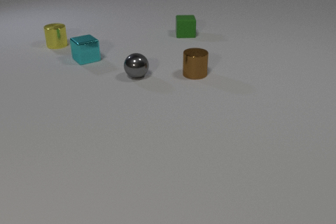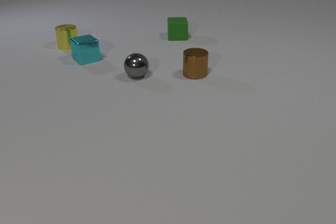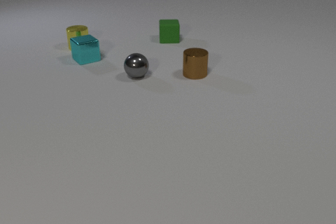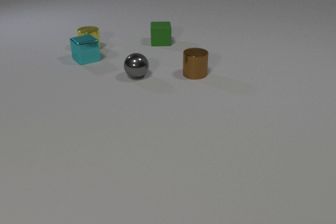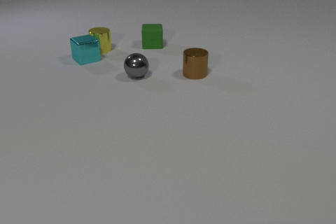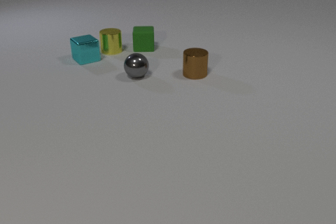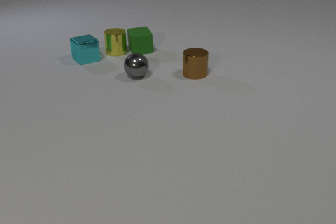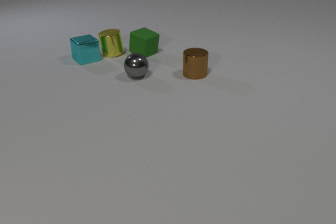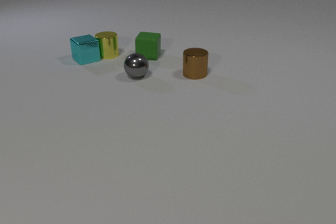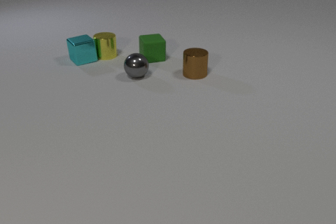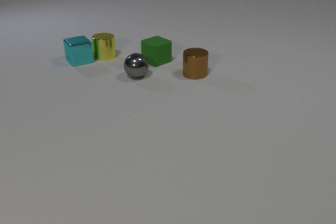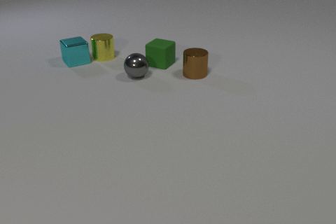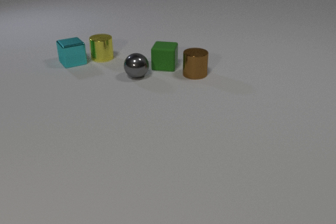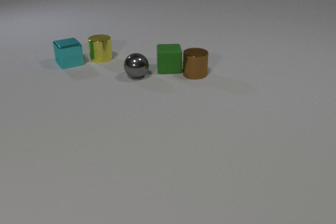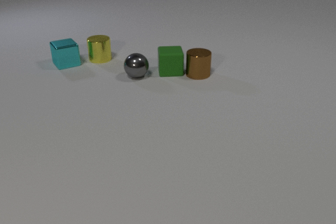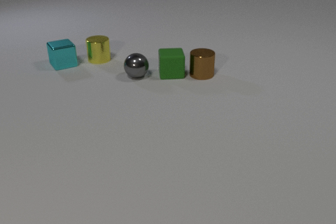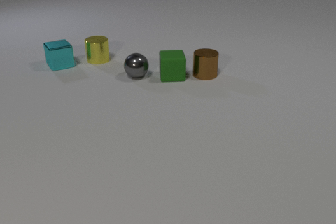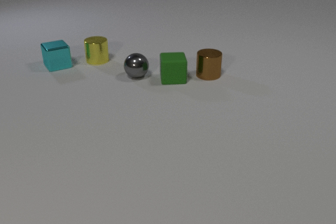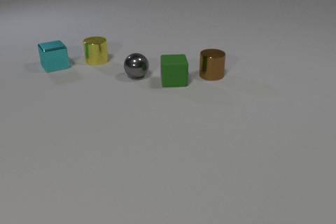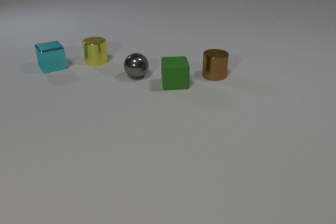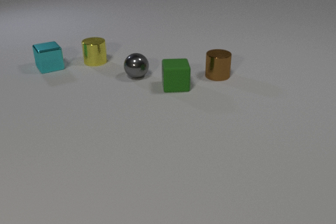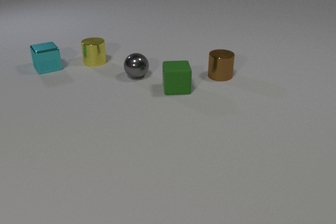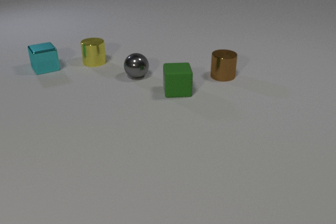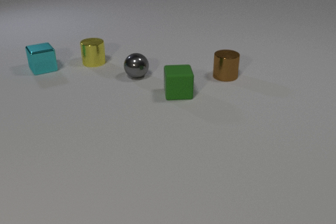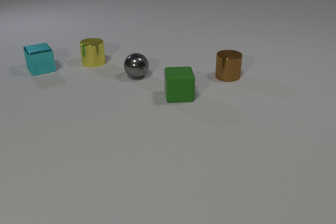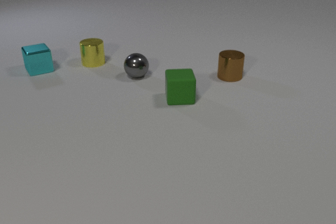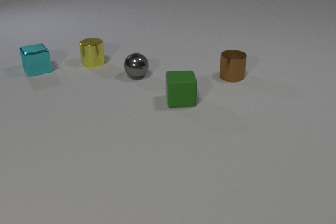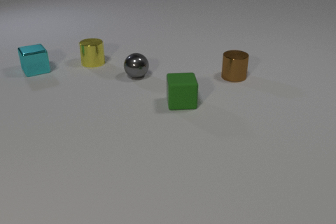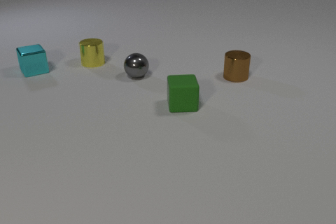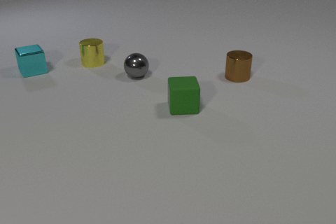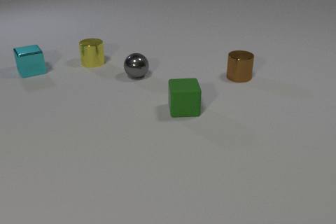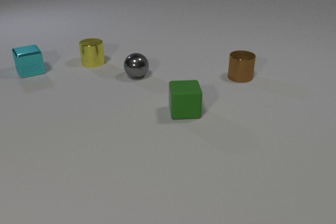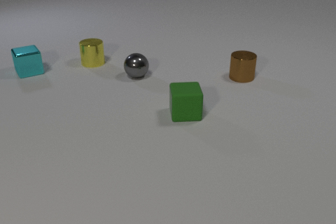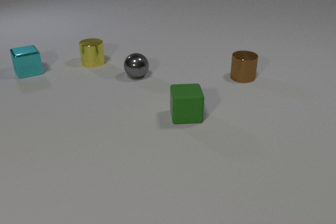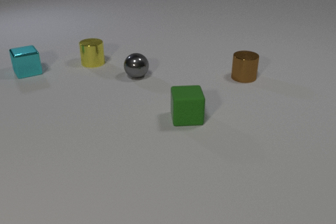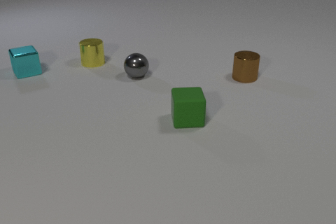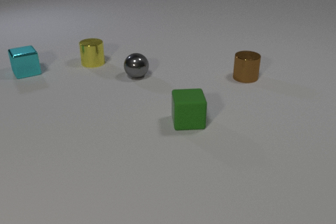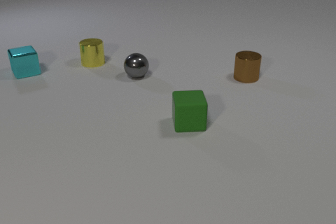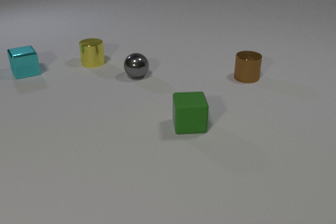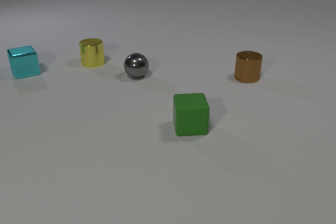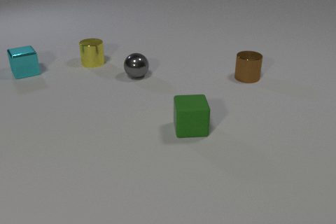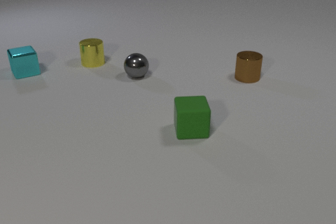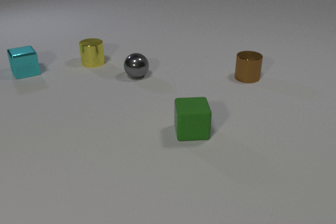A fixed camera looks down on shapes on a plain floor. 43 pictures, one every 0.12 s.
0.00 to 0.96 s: The yellow metal cylinder slides to the right and toward the camera. The green rubber cube slides toward the camera and to the left, spins so that its near face slides to the right, counterclockwise seen from above. The yellow metal cylinder and the green rubber cube collide. The yellow metal cylinder and the cyan metal cube collide.
0.96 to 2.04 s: The yellow metal cylinder slides toward the camera and to the left. The green rubber cube slides toward the camera and to the right, spins so that its near face slides to the right, counterclockwise seen from above. The cyan metal cube slides to the left. The brown metal cylinder slides to the right. The green rubber cube and the brown metal cylinder collide.
2.04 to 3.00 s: The yellow metal cylinder slides toward the camera. The green rubber cube slides toward the camera. The cyan metal cube slides to the left. The brown metal cylinder slides to the right.
3.00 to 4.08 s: The green rubber cube slides toward the camera. The cyan metal cube slides to the left. The brown metal cylinder slides to the right.
4.08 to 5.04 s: The green rubber cube slides toward the camera.
How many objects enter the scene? 0.
What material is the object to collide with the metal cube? metal.
How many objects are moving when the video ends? 1.
